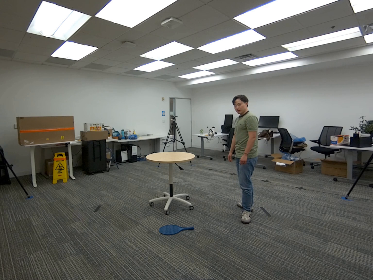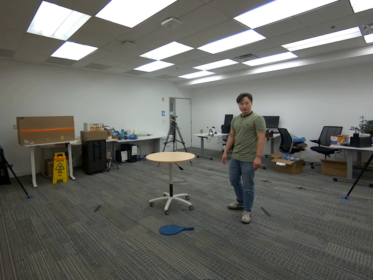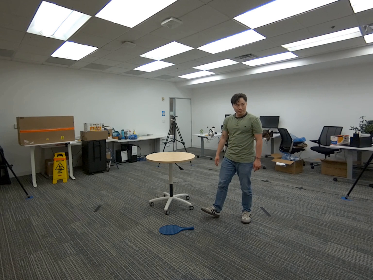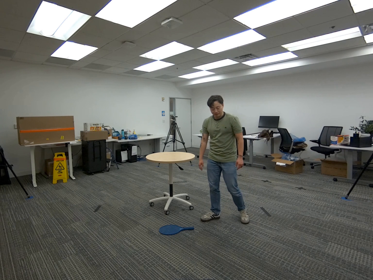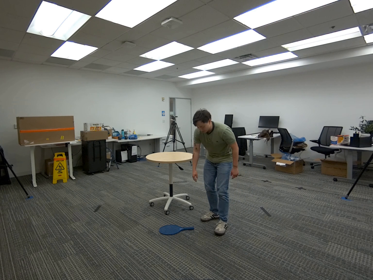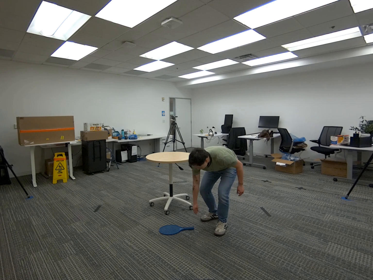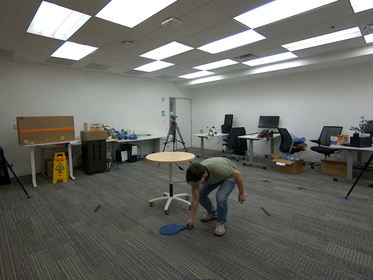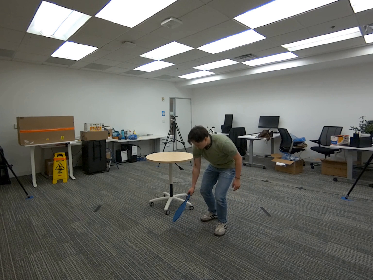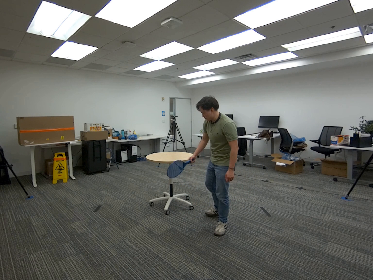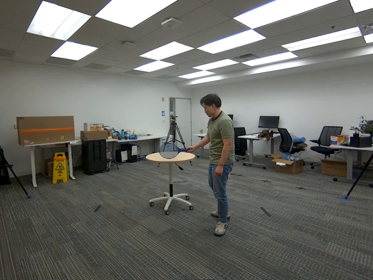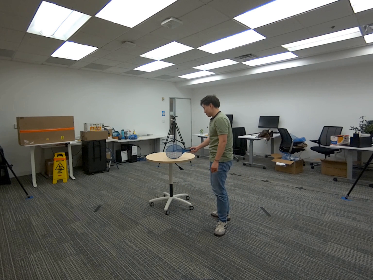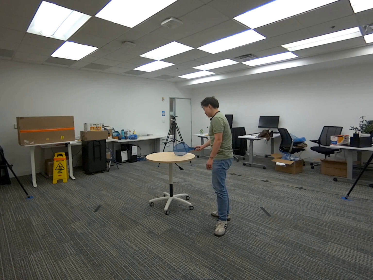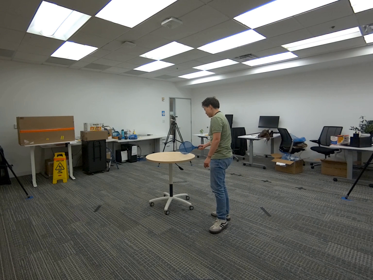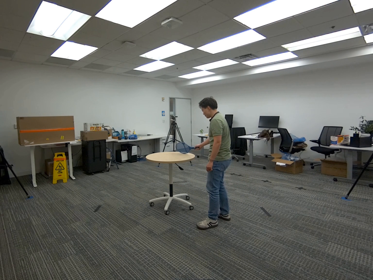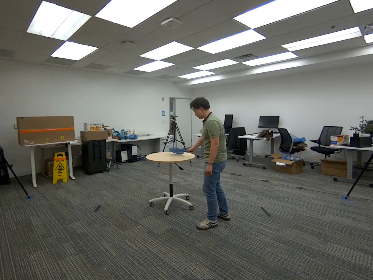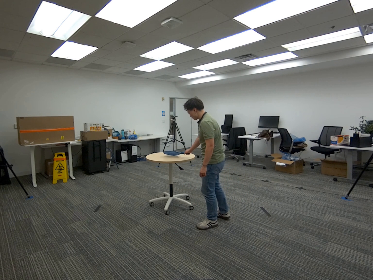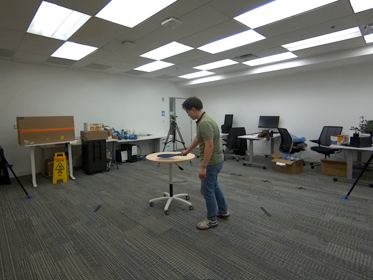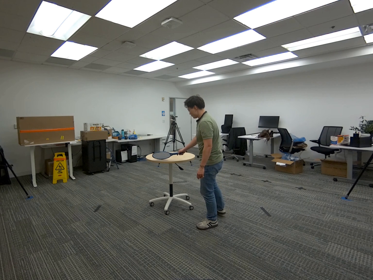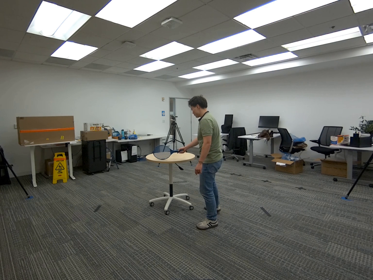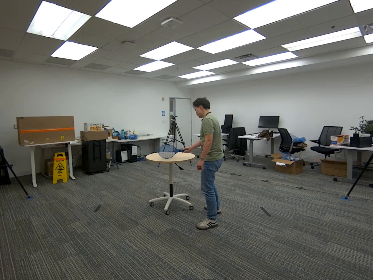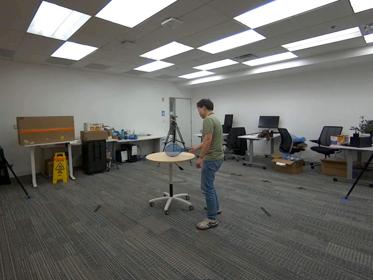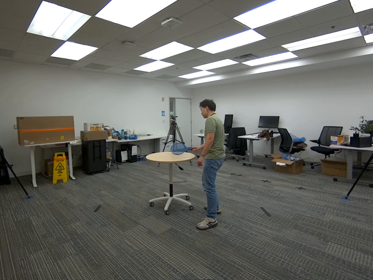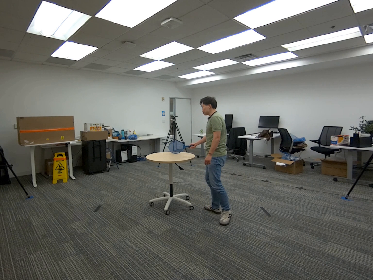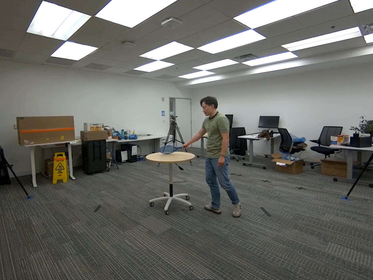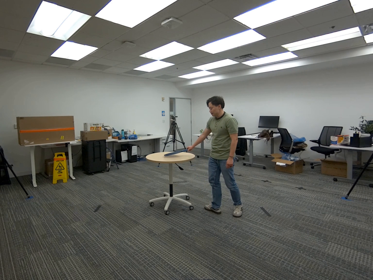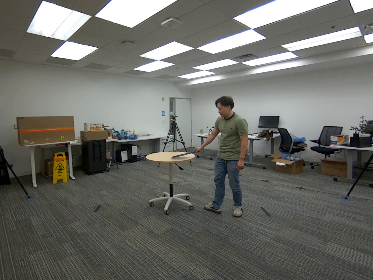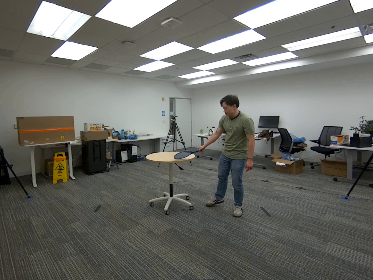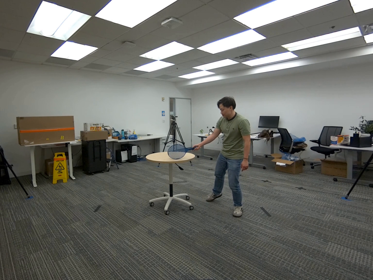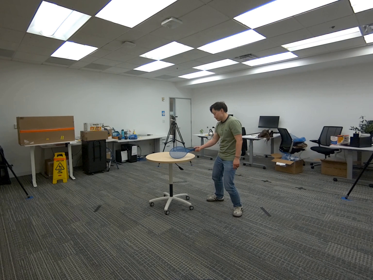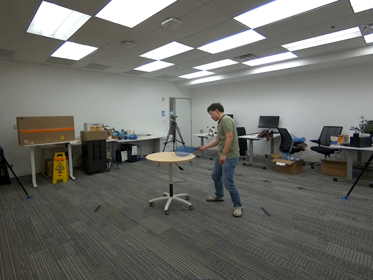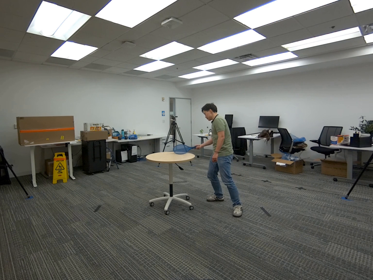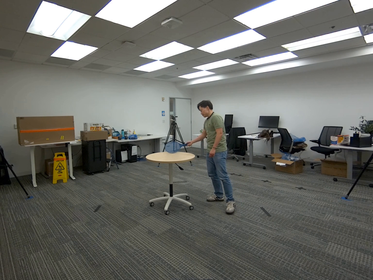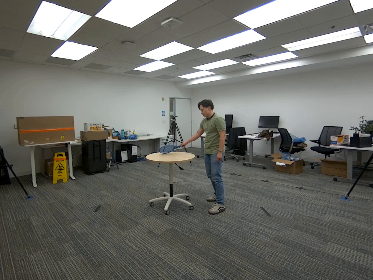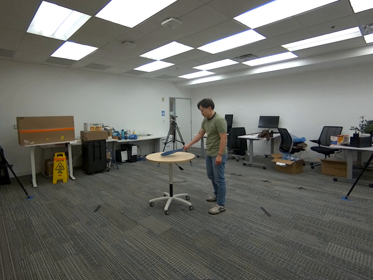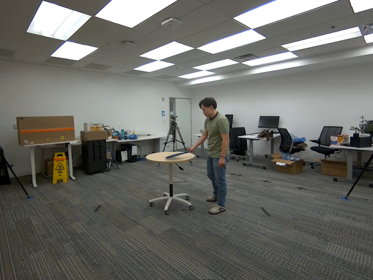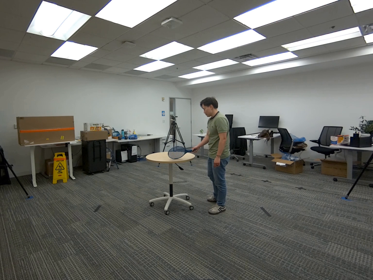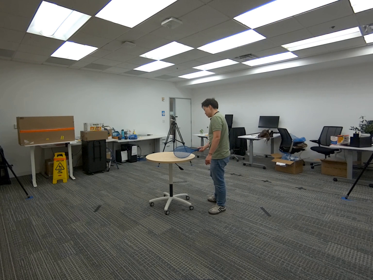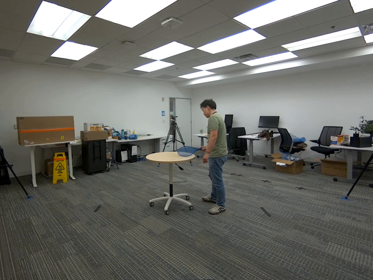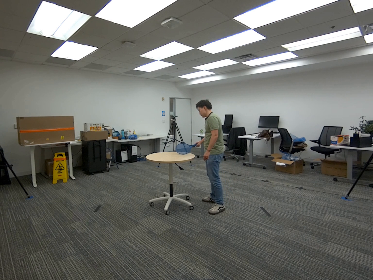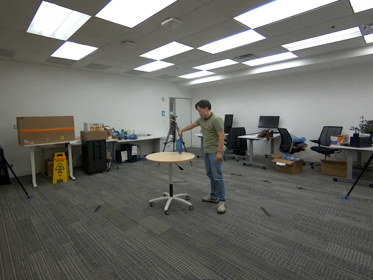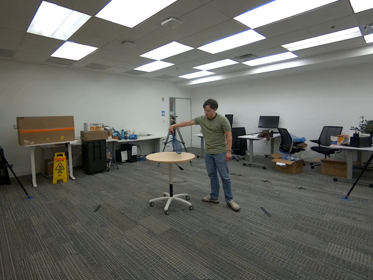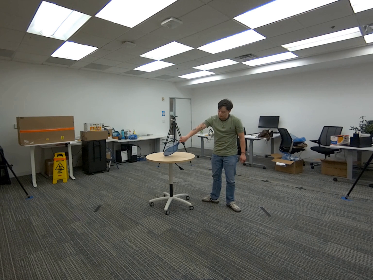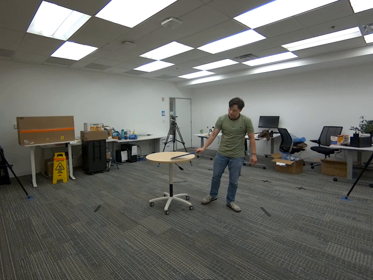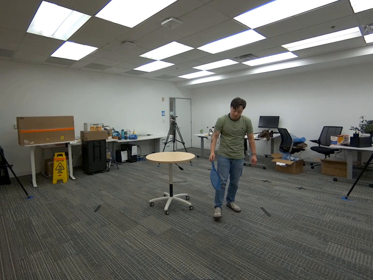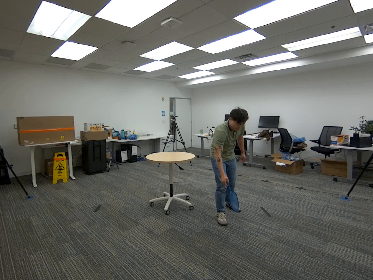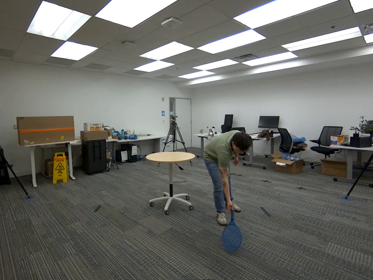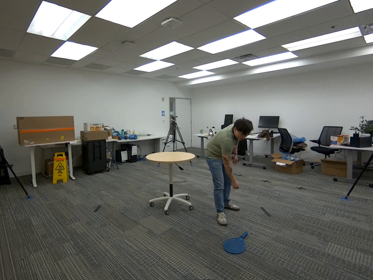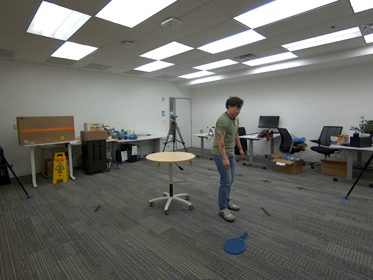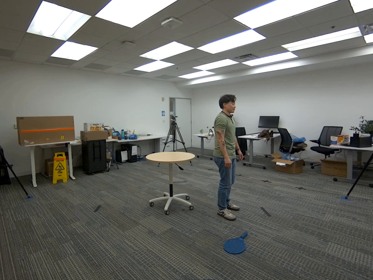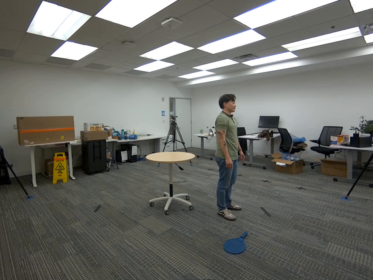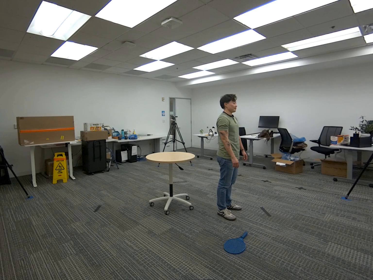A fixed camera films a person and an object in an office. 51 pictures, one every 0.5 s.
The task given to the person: Walk to the tennis racket on the ground and pick it up. Walk to the round table and, while holding the racket, glide it back and forth across the surface of the table. When you are finished, place the tennis racket back on the ground.
